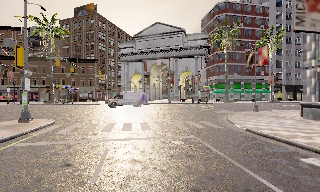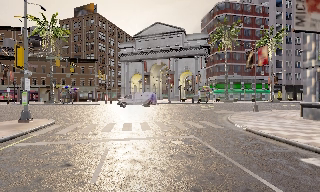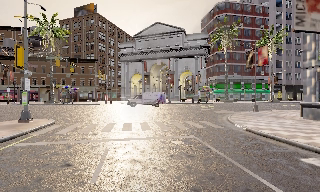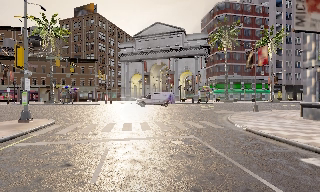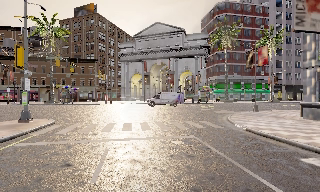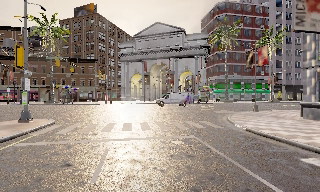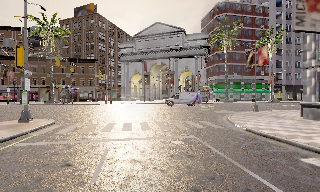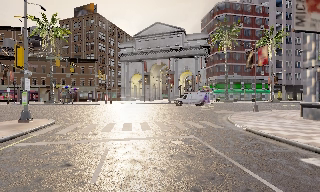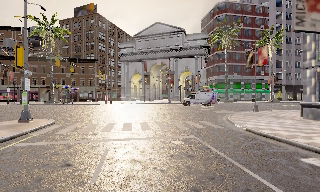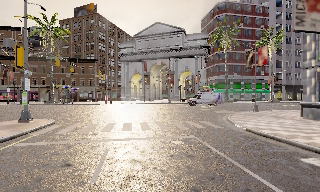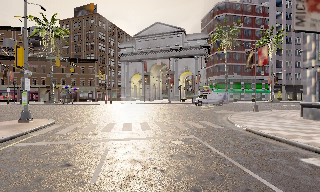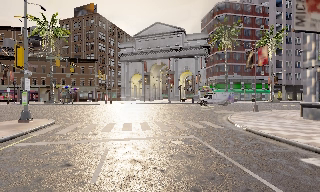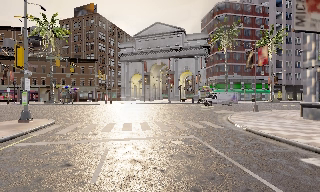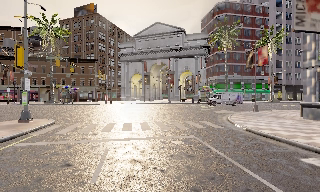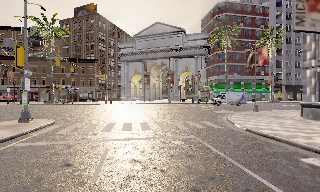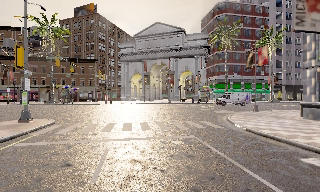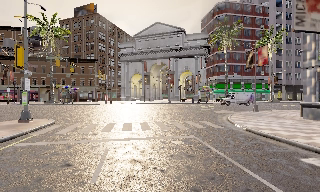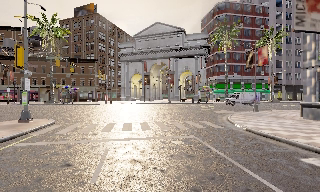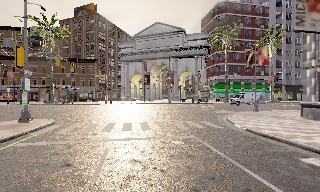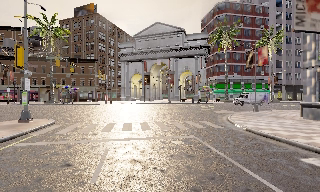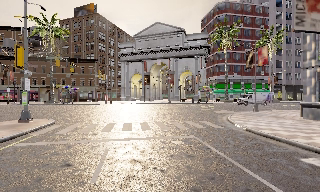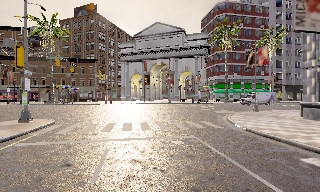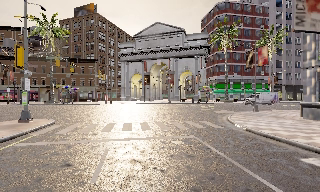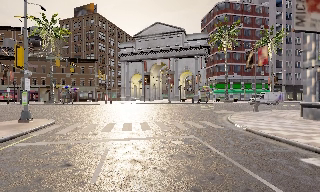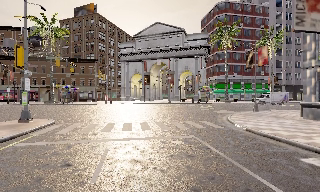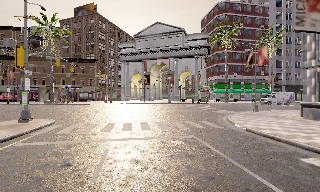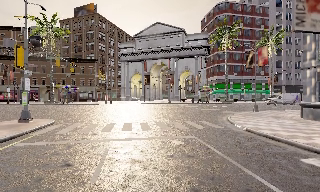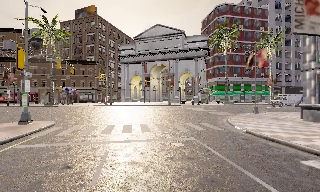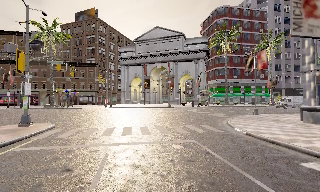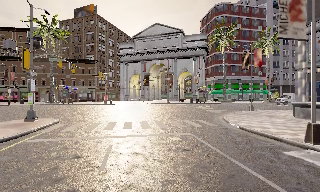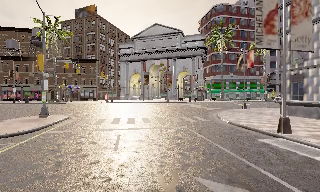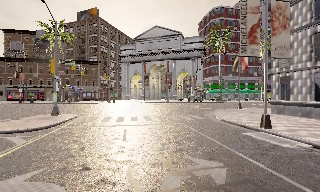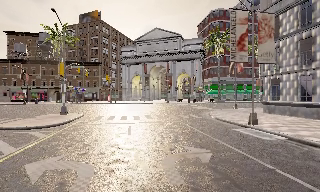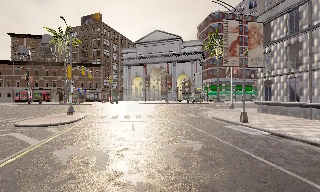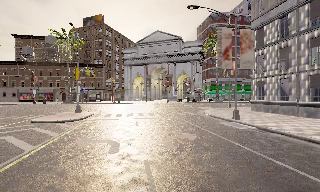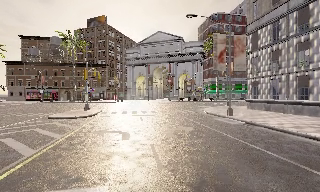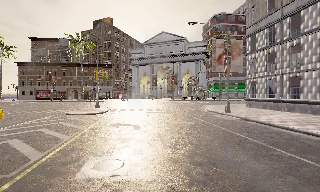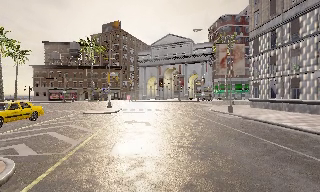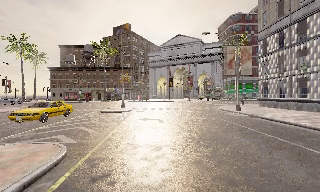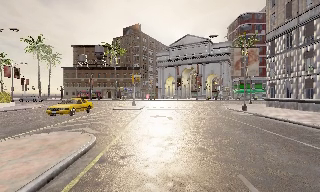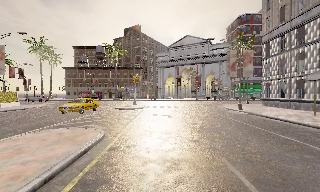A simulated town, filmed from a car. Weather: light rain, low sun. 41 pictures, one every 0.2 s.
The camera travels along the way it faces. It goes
backward.
0.0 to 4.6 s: The camera keeps its place and its aim.
4.6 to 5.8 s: The camera travels backward, about 0.5 m, so what stands in front gets smaller. It gains speed.
5.8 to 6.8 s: The camera travels backward, about 6 m, so what stands in front gets smaller.
6.8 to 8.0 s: The camera swings to its left by about 10 degrees, and the scene slides to the right. It travels backward, about 7 m, so what stands in front gets smaller.
The film runs backward here.
